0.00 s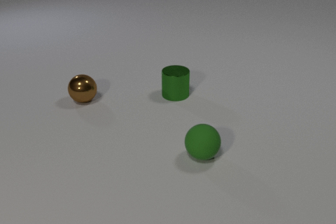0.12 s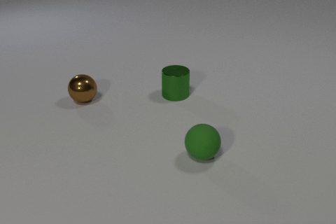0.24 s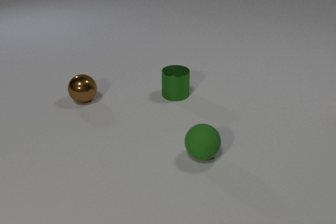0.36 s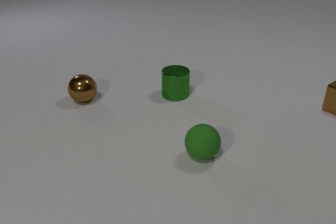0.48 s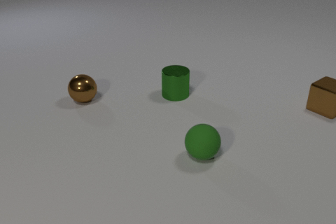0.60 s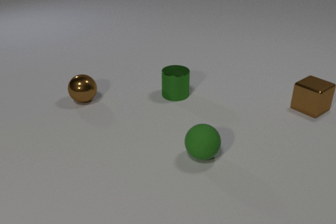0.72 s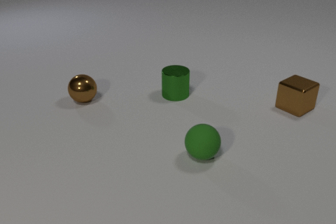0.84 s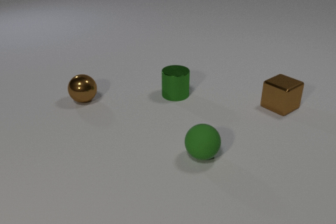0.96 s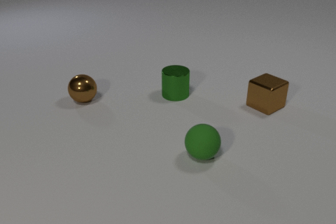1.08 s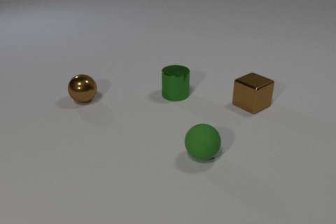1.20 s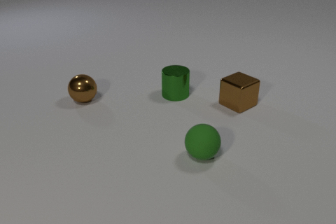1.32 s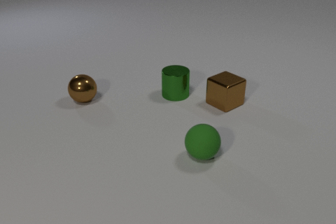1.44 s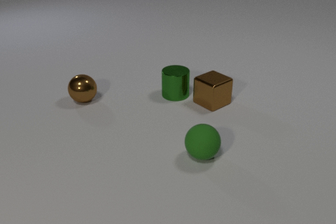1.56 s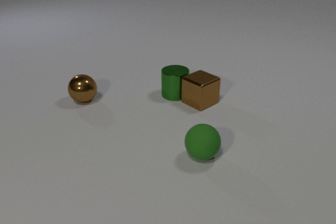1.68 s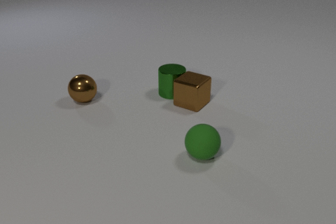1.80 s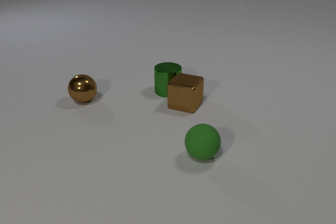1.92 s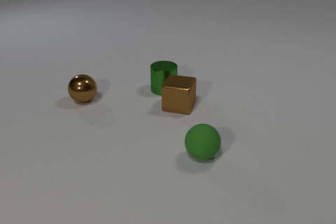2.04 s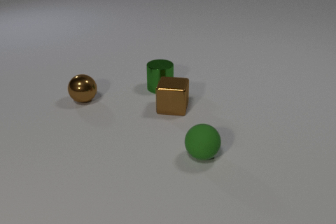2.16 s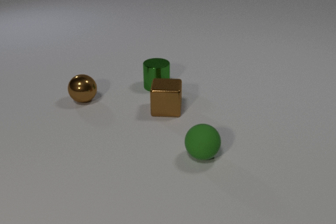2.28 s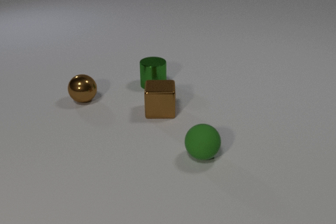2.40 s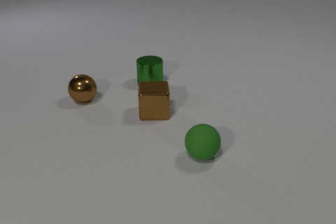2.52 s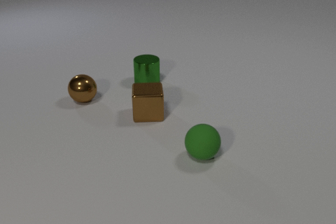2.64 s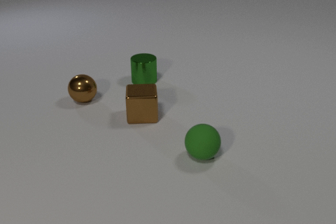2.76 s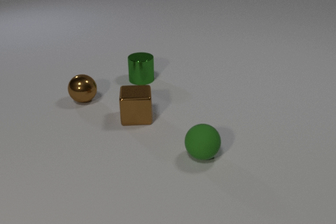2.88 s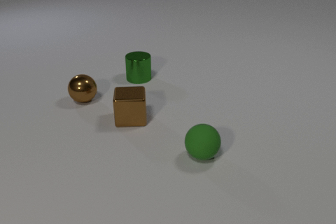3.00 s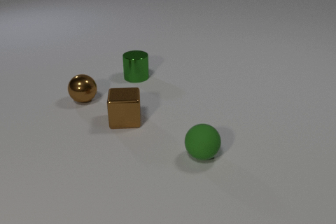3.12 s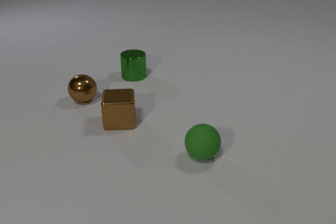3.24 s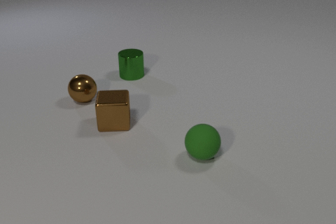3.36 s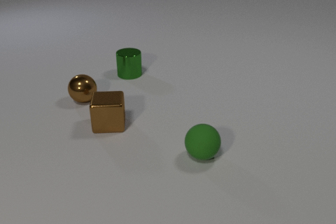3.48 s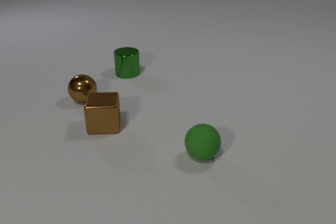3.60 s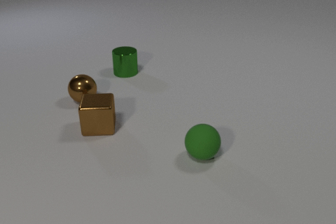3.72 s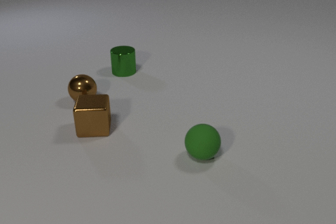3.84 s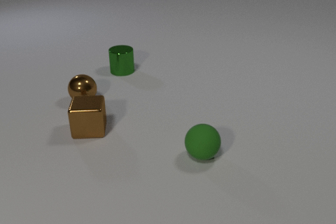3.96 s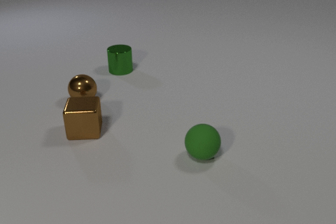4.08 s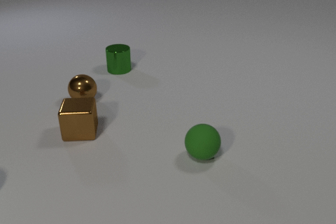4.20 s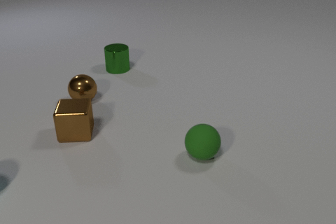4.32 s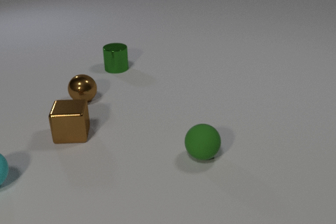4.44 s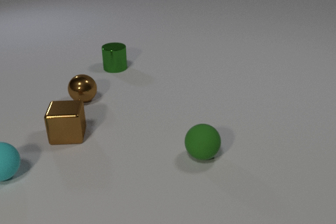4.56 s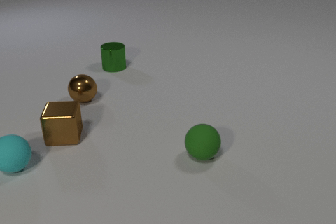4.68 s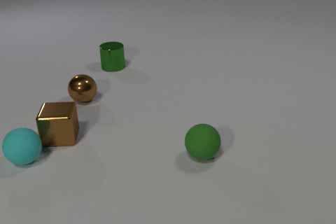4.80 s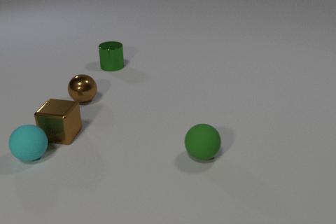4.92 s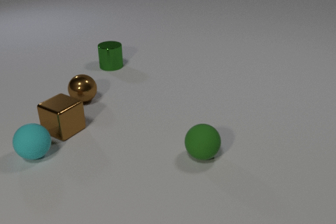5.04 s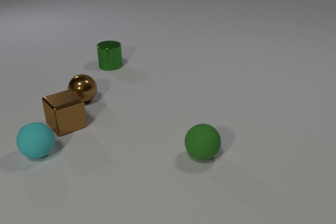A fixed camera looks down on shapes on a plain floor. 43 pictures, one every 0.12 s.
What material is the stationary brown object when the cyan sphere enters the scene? metal.
Are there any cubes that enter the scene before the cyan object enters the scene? yes.
What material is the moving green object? metal.
0.00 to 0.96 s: The brown metal cube comes in at the right edge, slides to the left.
0.96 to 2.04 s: The brown metal cube slides to the left, spins counterclockwise seen from above by about 45 degrees, its near face sliding to the right. The green metal cylinder slides to the left and away from the camera. The brown metal cube and the green metal cylinder collide.
2.04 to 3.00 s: The brown metal cube slides to the left and toward the camera. The green metal cylinder slides away from the camera and to the left.
3.00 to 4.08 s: The brown metal cube slides to the left. The green metal cylinder slides away from the camera and to the left.
4.08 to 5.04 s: The brown metal cube slides away from the camera and to the left, spins so that its near face slides to the left, clockwise seen from above. The green metal cylinder slides away from the camera and to the left. The cyan rubber sphere comes in at the left edge, rolls to the right and away from the camera. The brown metal cube and the cyan rubber sphere collide.
